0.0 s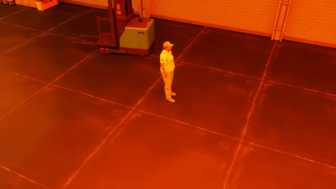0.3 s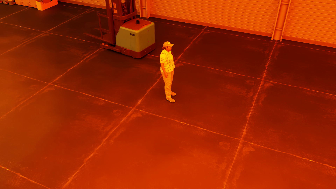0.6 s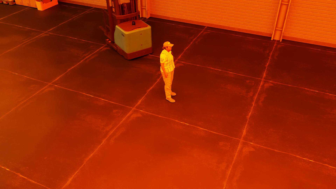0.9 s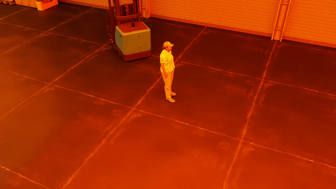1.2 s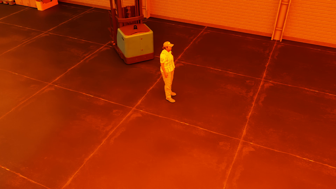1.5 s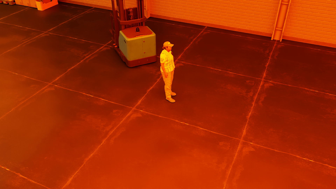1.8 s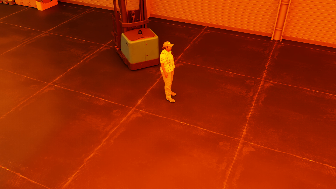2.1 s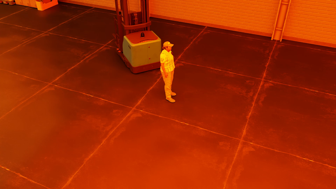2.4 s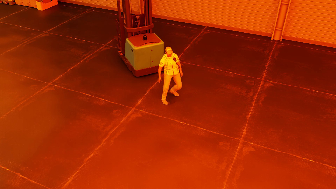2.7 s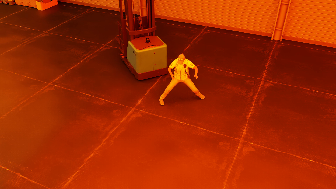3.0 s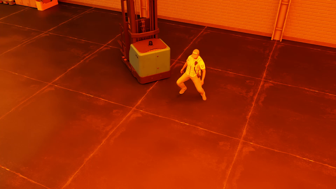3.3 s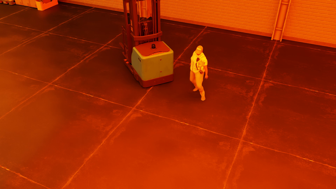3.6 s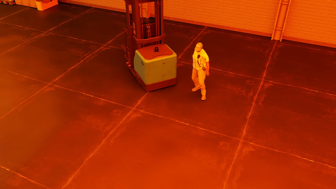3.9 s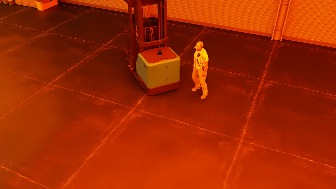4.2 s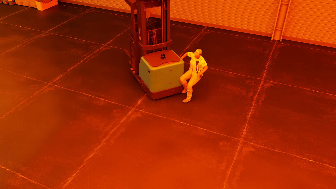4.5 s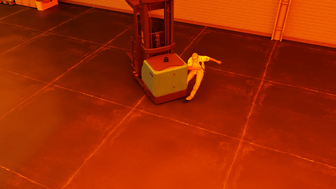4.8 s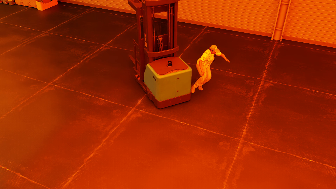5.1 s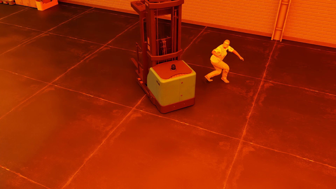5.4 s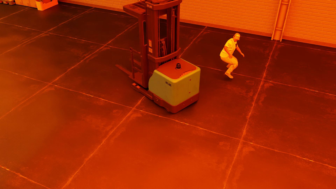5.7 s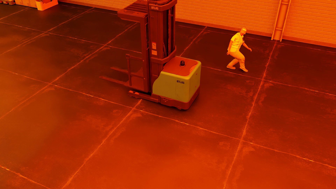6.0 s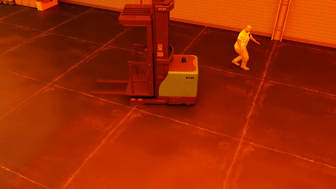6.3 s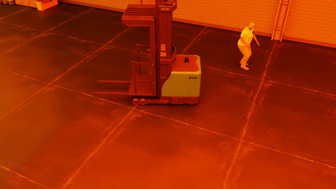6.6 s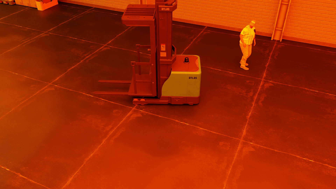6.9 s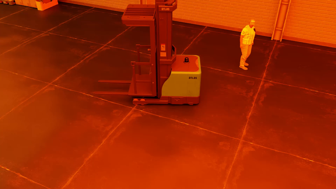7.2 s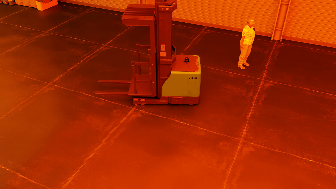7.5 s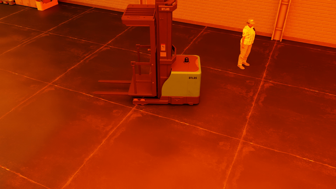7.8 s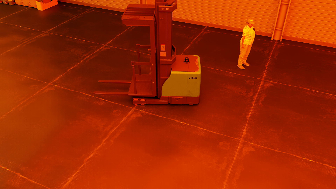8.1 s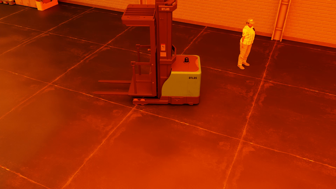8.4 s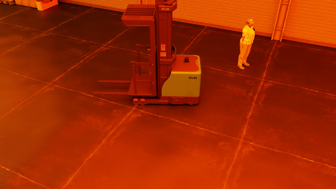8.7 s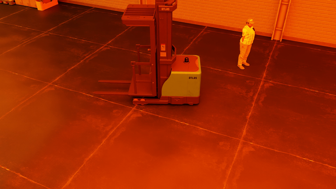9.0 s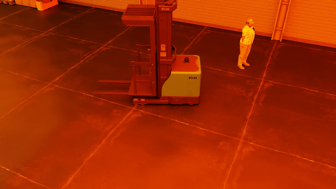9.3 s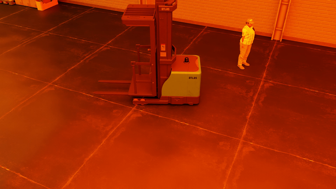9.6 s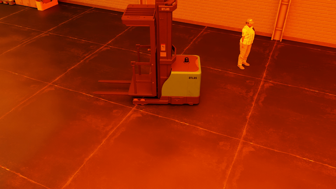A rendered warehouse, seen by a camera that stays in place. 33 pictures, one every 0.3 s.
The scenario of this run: Near miss between a forklift and a person.
